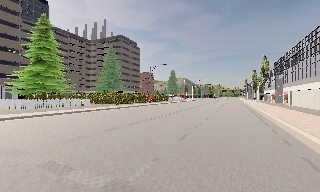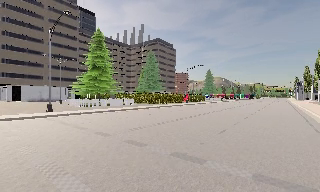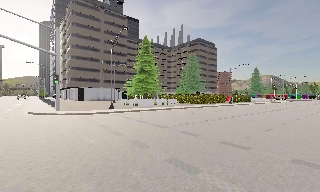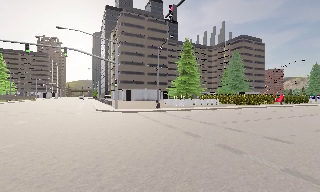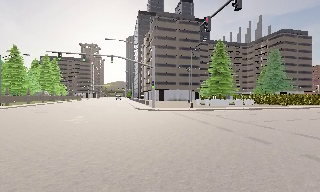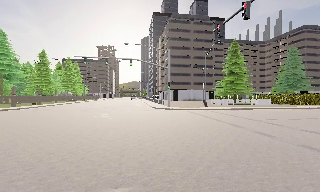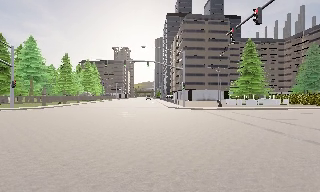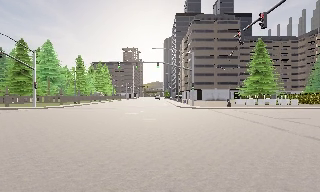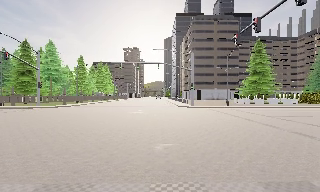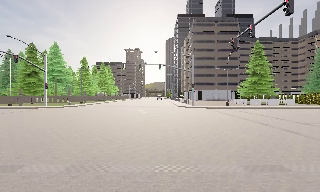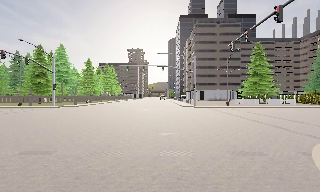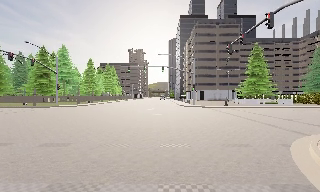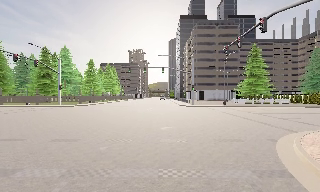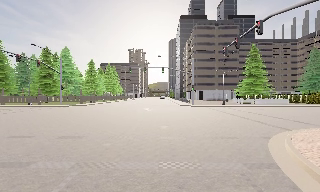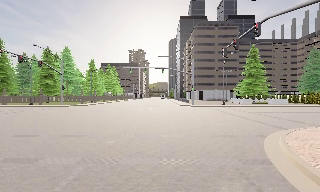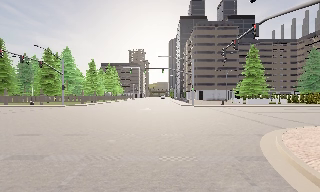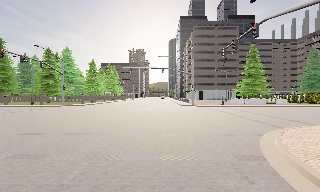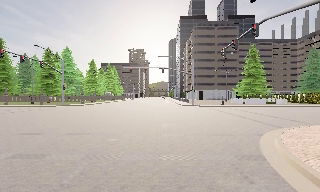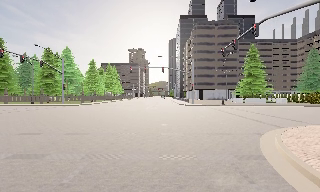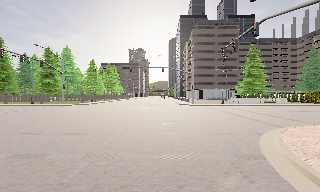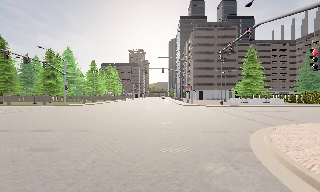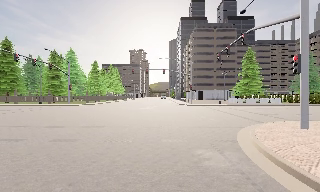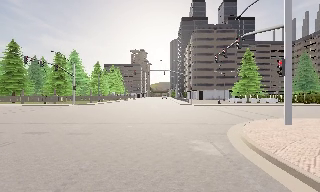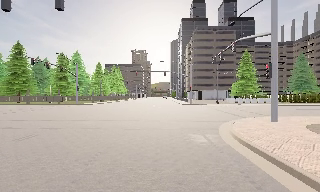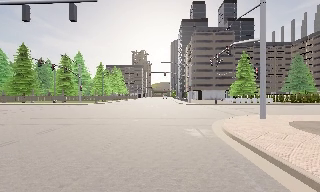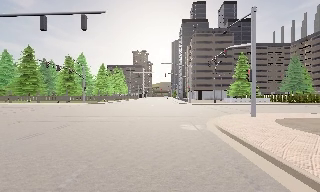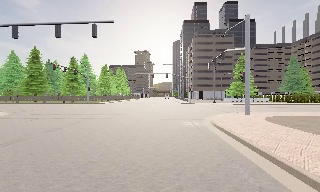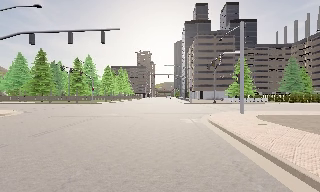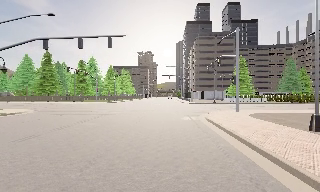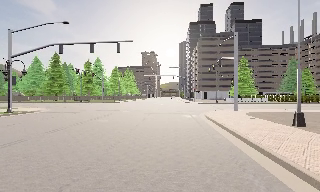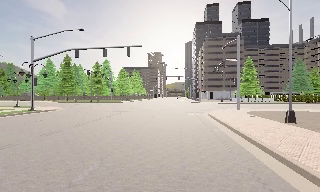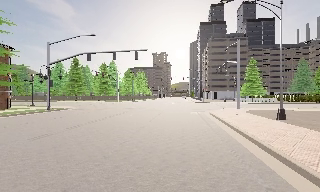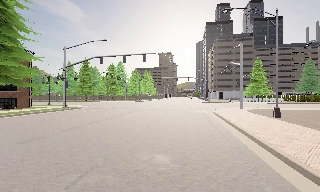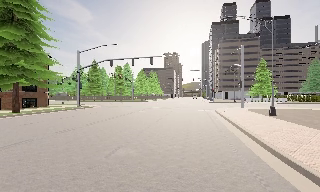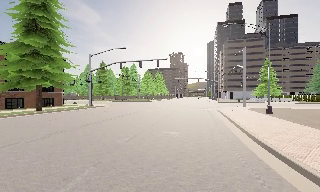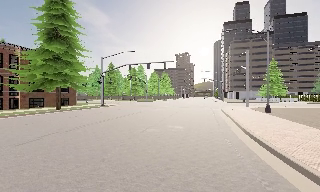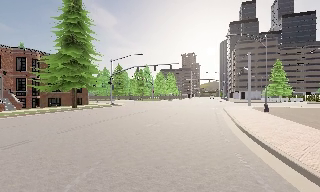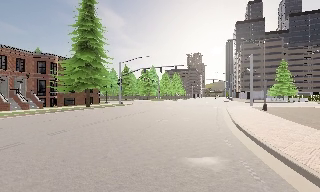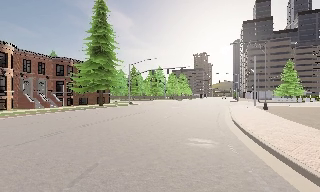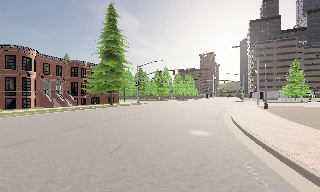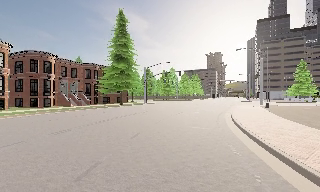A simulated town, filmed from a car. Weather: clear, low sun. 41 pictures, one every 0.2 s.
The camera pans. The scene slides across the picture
to the right.
The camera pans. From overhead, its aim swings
counterclockwise.
0.0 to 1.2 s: The scene slides to the right, as the camera pans about 60 degrees to its left. It travels backward, about 9 m.
1.2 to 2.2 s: The camera travels backward, about 4 m, so what stands in front gets smaller.
2.2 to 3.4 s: The camera travels backward, about 1.5 m, so what stands in front gets smaller. It loses speed.
3.4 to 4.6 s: The camera travels backward, about 3.5 m, so what stands in front gets smaller. It gains speed.
4.6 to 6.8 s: The camera pans to its left, which is counterclockwise from overhead, by about 15 degrees. It travels backward, about 14 m, so what stands in front gets smaller.
6.8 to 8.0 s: The camera swings to its left by about 15 degrees, and the scene slides to the right. It travels backward, about 9 m, so what stands in front gets smaller.
The film runs backward here.
